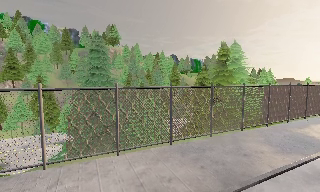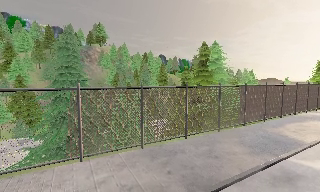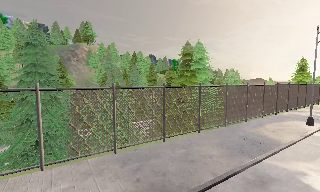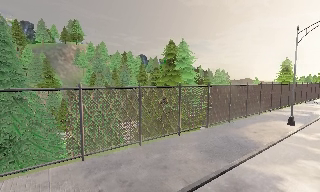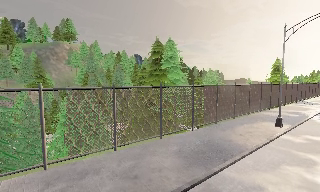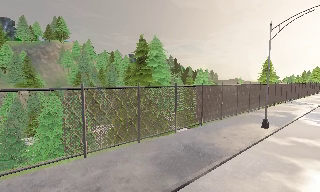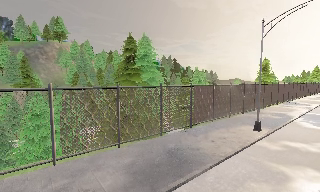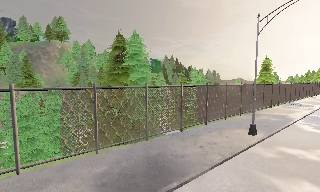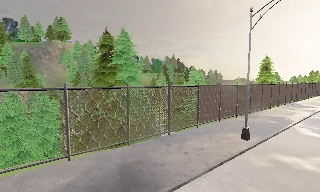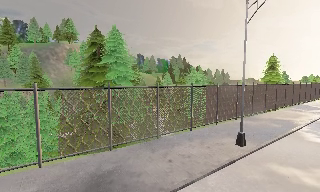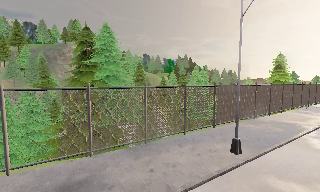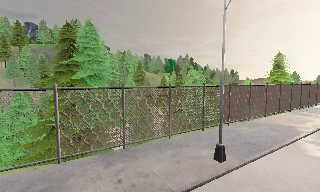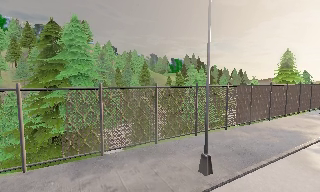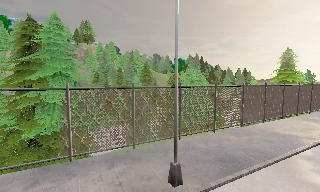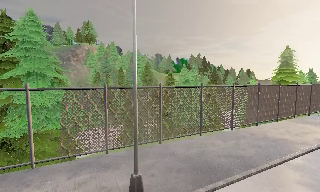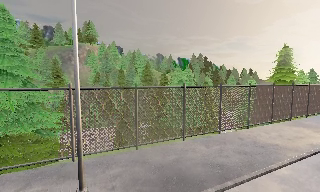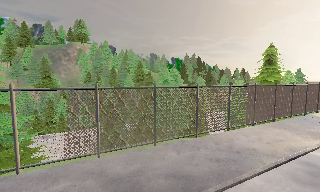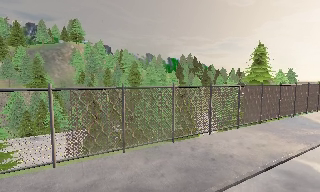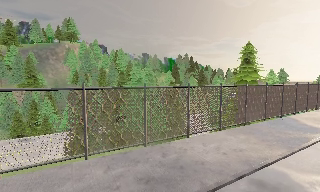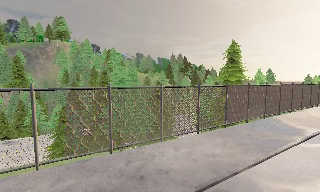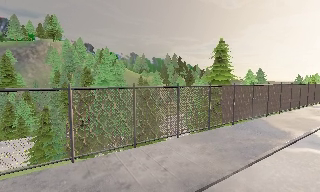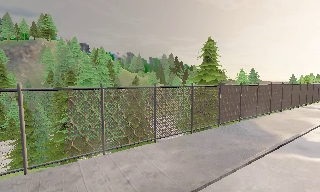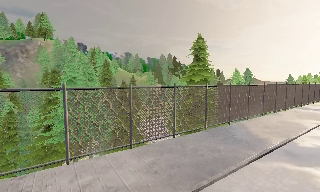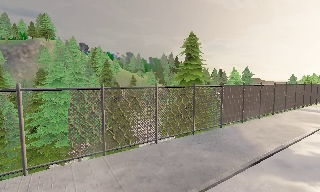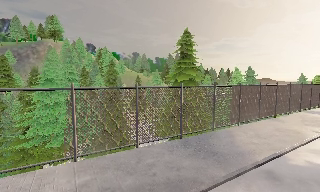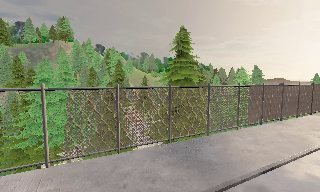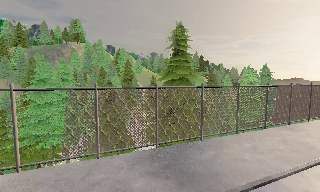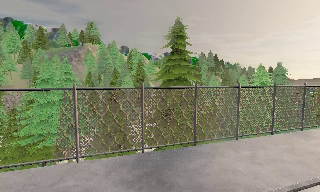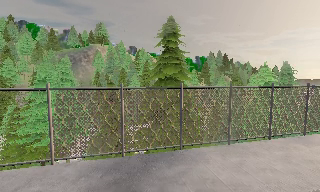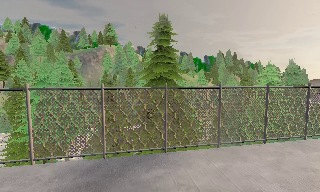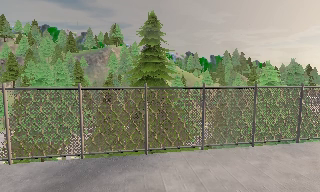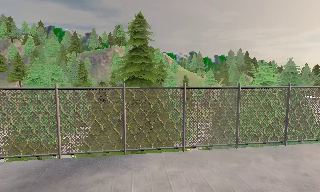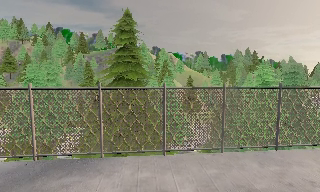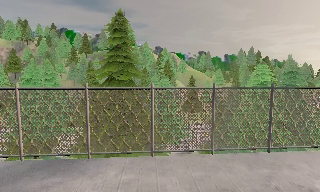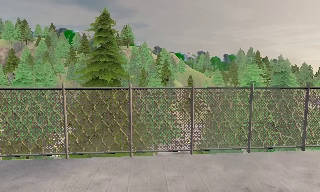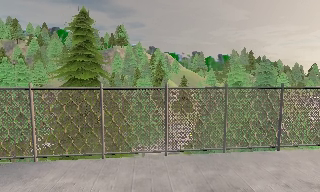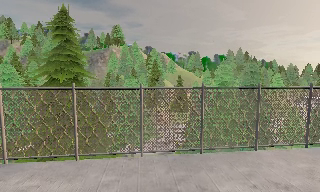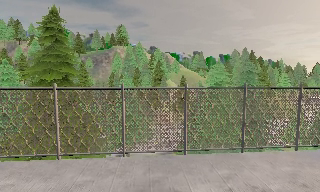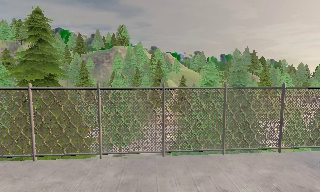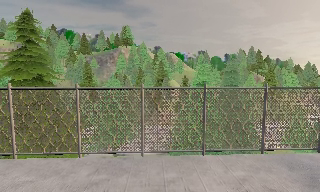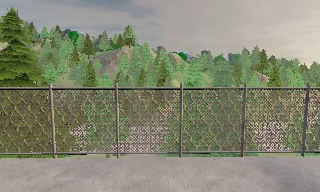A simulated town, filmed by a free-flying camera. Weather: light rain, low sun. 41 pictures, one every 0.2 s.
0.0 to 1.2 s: The camera pans to its right, which is clockwise from overhead, by about 15 degrees. It travels to its right and forward, about 6 m, so close, fixed things drift to the left.
1.2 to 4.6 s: The camera travels to its right and forward, about 25 m, so close, fixed things drift to the left.
4.6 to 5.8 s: The camera pans to its left, which is counterclockwise from overhead, by about 20 degrees. It travels to its right and forward, about 8 m.
5.8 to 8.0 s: The camera pans to its left, which is counterclockwise from overhead, by about 10 degrees. It travels to its right, about 12 m, so close, fixed things drift to the left.
The film runs backward here.
